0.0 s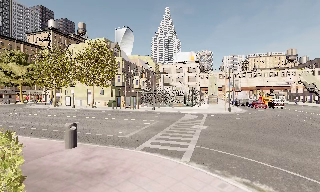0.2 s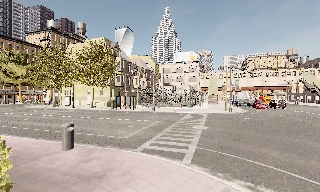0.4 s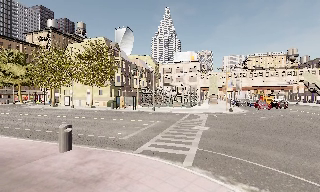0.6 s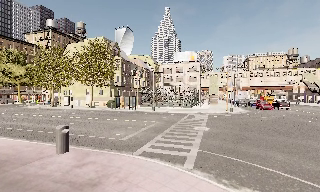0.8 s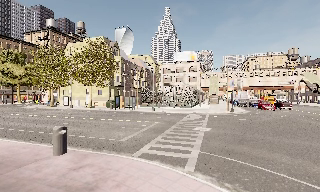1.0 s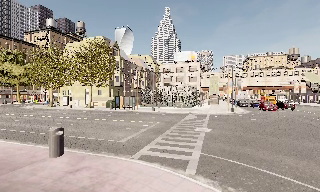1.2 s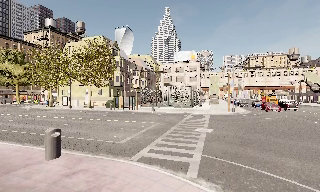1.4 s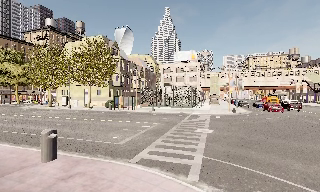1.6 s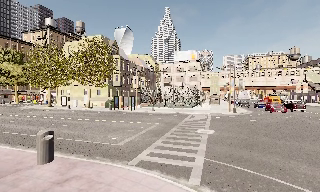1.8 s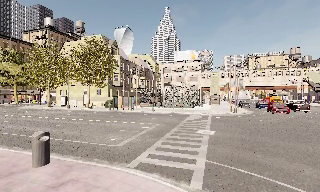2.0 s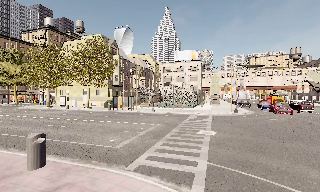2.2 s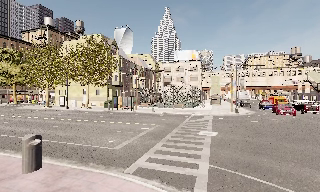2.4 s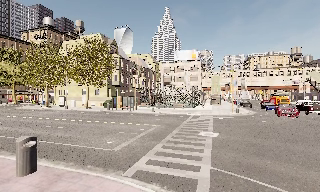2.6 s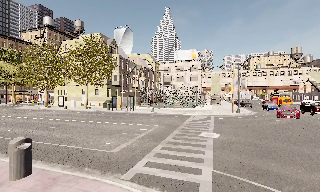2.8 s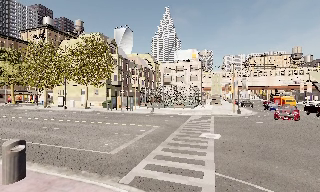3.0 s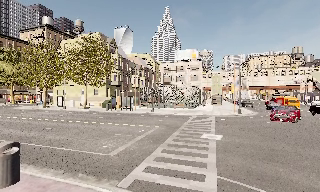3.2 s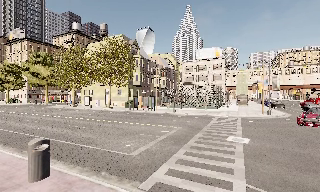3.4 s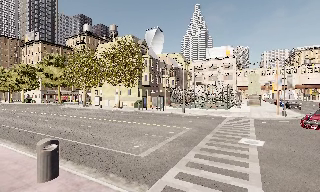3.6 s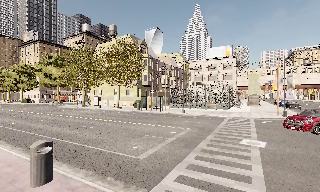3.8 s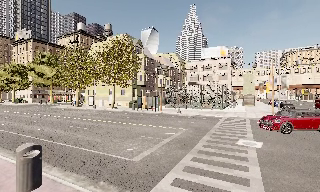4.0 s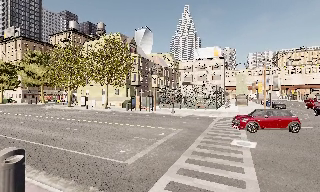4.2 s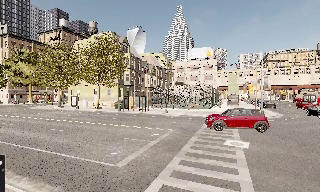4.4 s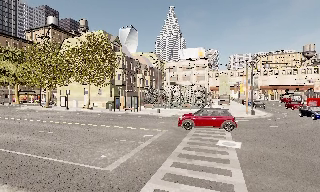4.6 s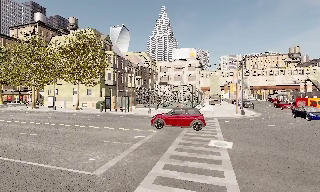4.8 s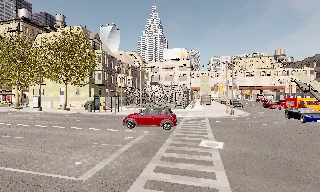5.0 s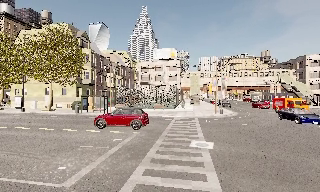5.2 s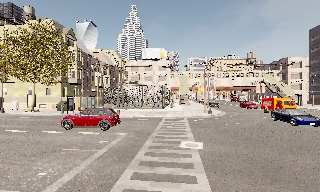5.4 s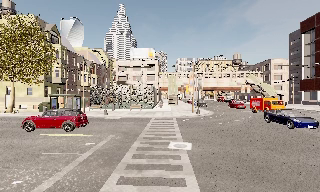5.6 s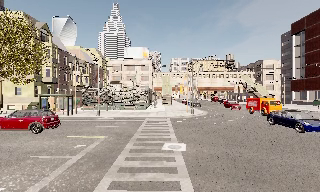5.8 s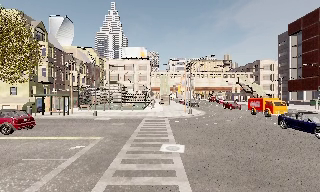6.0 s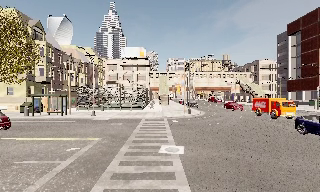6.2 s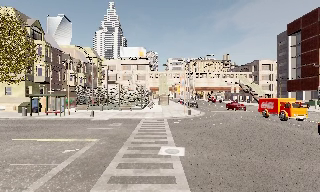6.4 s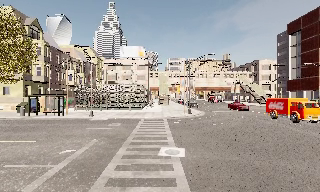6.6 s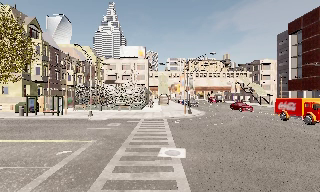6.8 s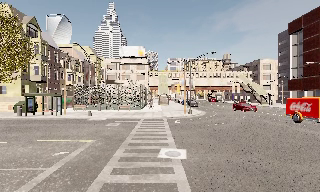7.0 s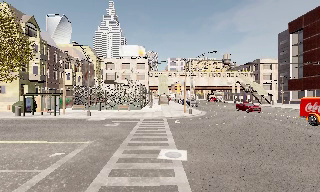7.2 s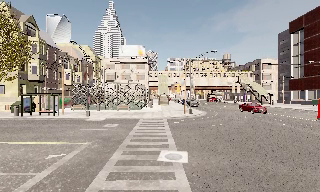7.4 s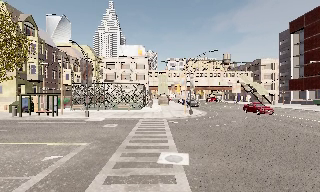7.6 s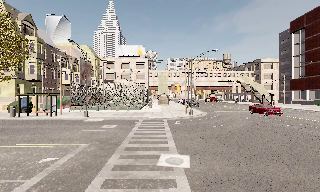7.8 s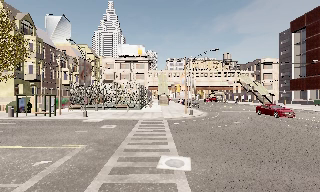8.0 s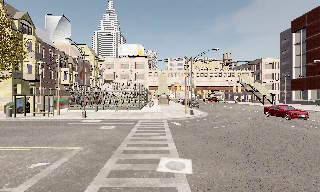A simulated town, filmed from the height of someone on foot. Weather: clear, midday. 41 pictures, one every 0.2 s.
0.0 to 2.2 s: The camera travels forward, about 2.5 m, so what stands in front looms larger.
2.2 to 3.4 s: The scene slides to the right, as the camera pans about 10 degrees to its left. It travels forward, about 1.5 m, so what stands in front looms larger.
3.4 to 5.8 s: The scene slides to the left, as the camera pans about 30 degrees to its right. It travels forward, about 2.5 m, so what stands in front looms larger.
5.8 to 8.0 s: The camera travels forward, about 2.5 m, so what stands in front looms larger.
The film runs forward here.
